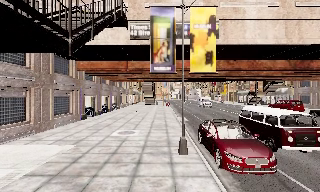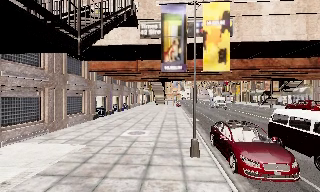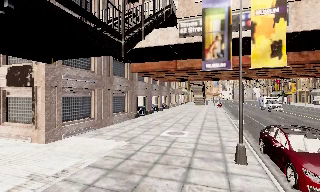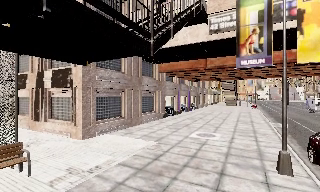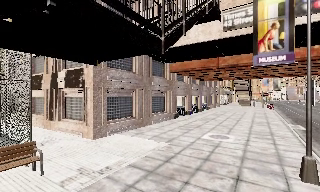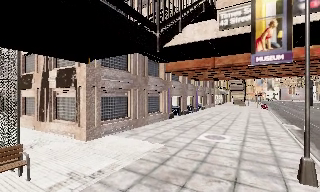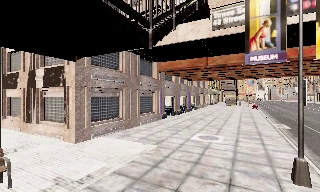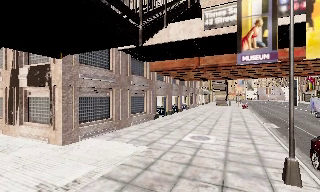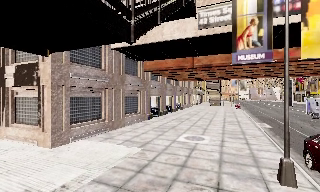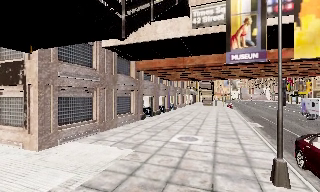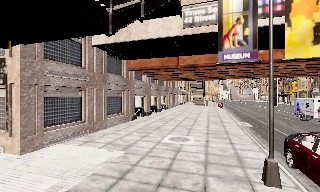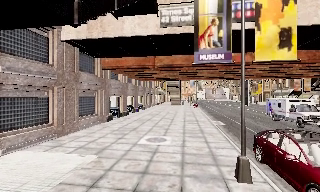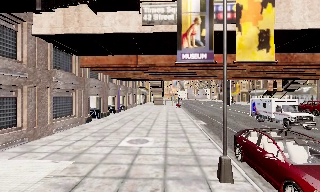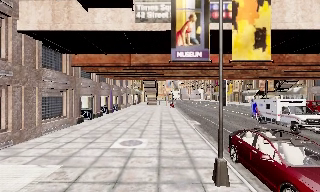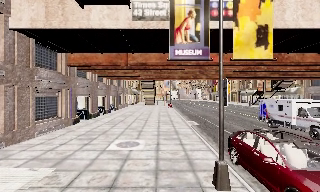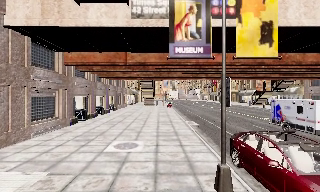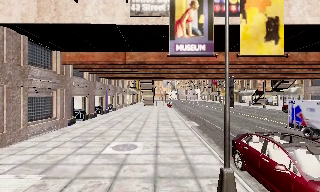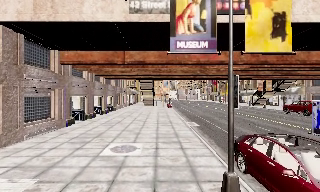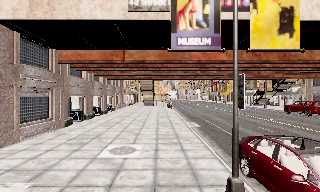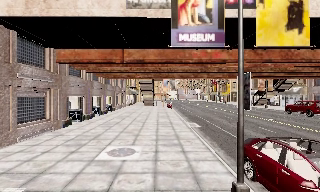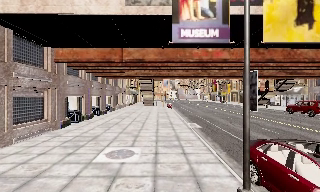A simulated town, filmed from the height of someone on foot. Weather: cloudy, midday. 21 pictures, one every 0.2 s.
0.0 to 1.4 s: The scene slides to the right, as the camera pans about 25 degrees to its left. It travels forward, about 1.5 m, so what stands in front looms larger.
1.4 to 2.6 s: The camera pans to its right, which is clockwise from overhead, by about 25 degrees. It travels forward, about 1 m, so what stands in front looms larger.
2.6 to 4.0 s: The camera travels forward, about 1.5 m, so what stands in front looms larger.
The film runs forward here.
